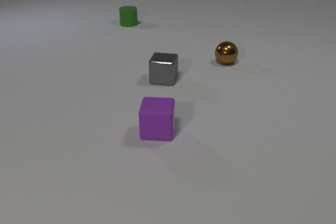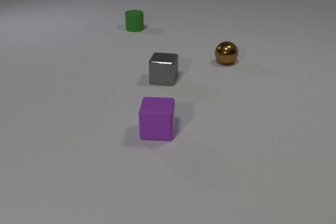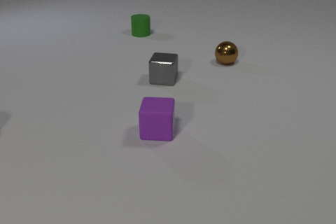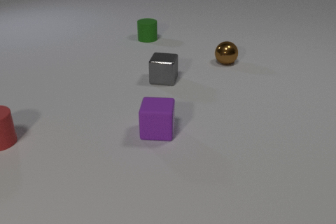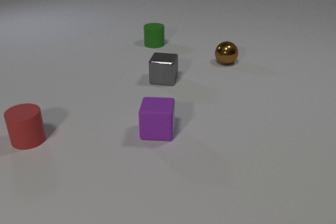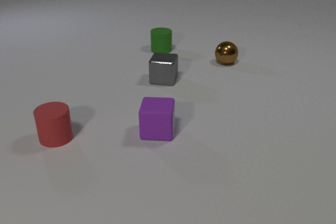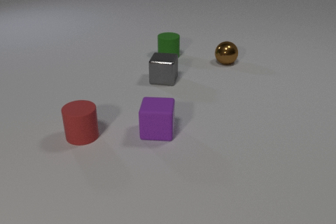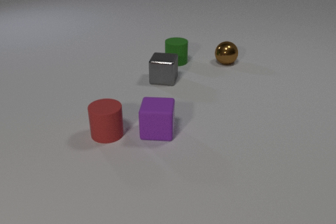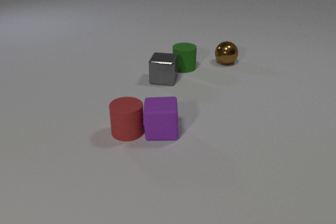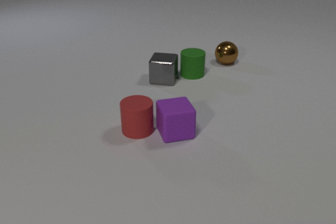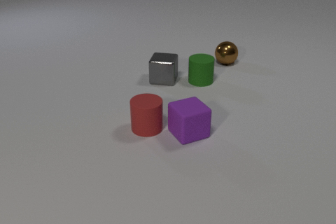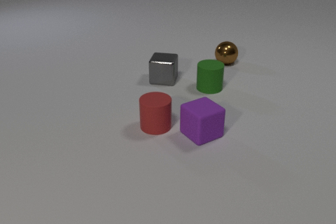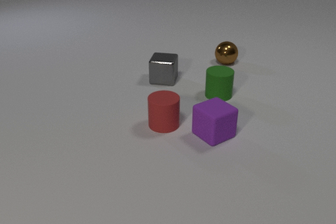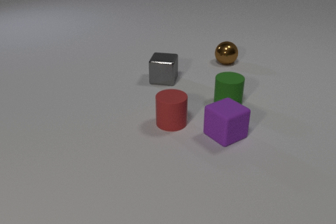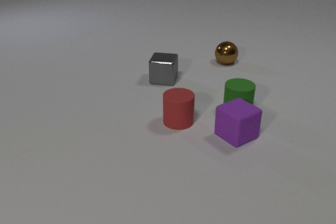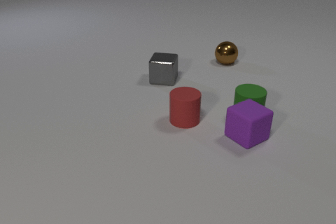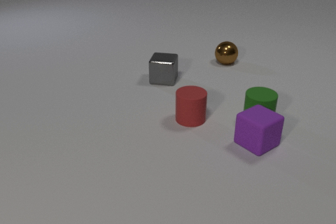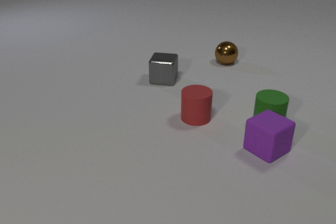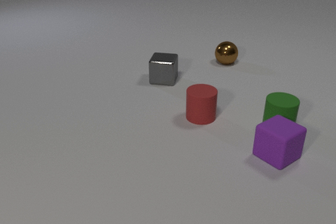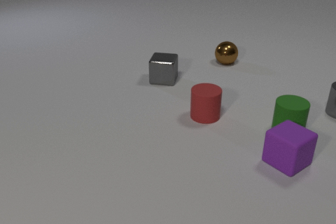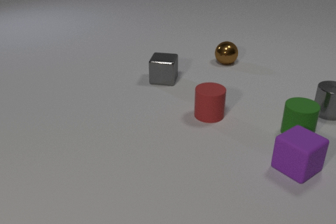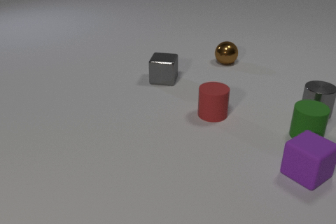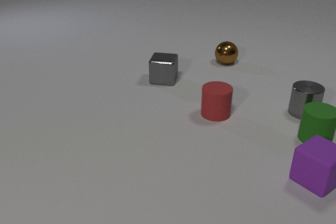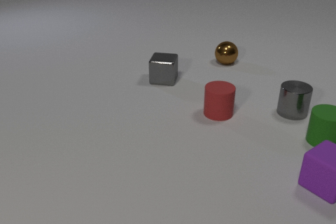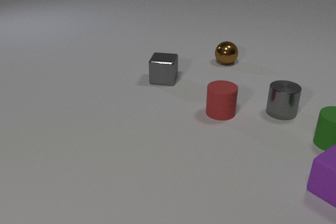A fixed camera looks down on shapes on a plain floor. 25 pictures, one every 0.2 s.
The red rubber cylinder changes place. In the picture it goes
to the right.
The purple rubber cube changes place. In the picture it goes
to the right.
0.0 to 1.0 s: The red rubber cylinder comes in at the left edge, slides to the right. The green rubber cylinder slides toward the camera and to the right.
1.0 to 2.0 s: The red rubber cylinder slides to the right. The purple rubber cube slides to the right, spins so that its near face slides to the right, counterclockwise seen from above. The green rubber cylinder slides toward the camera and to the right. The red rubber cylinder and the purple rubber cube collide.
2.0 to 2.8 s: The red rubber cylinder slides to the right. The purple rubber cube slides to the right. The green rubber cylinder slides toward the camera and to the right.
2.8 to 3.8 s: The red rubber cylinder slides to the right and away from the camera. The purple rubber cube slides to the right and toward the camera. The gray metal cylinder comes in at the right edge, slides to the left. The green rubber cylinder slides to the right and toward the camera. The purple rubber cube and the green rubber cylinder collide.
3.8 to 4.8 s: The red rubber cylinder slides to the right and away from the camera. The purple rubber cube slides to the right and toward the camera. The gray metal cylinder slides to the left. The green rubber cylinder slides to the right.
What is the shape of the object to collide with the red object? cube.
What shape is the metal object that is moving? cylinder.
How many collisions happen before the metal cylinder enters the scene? 2.
